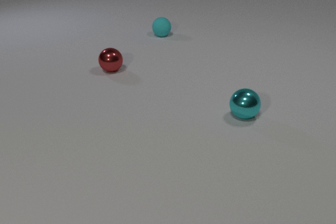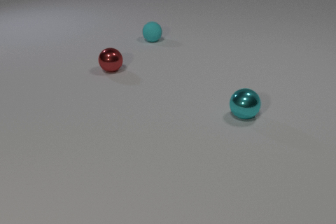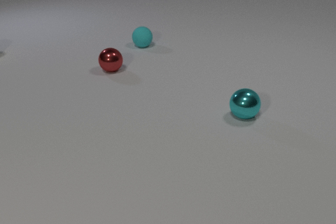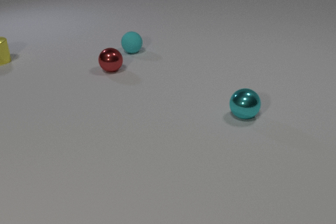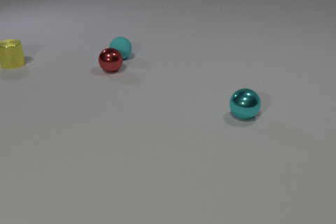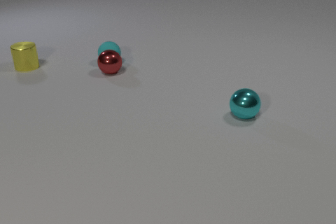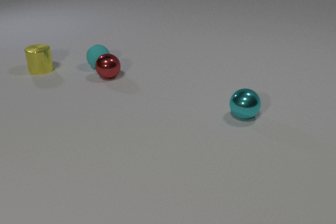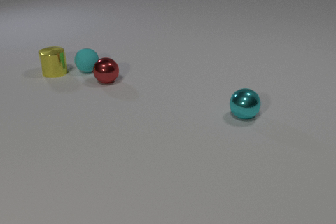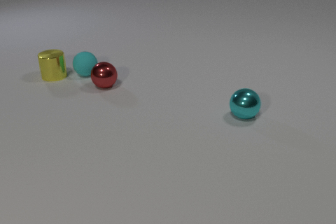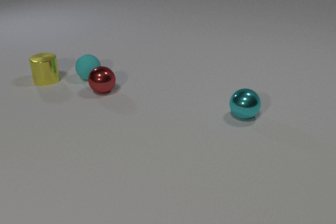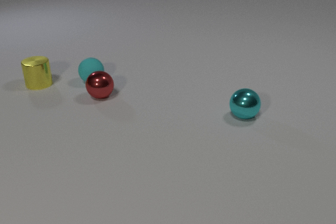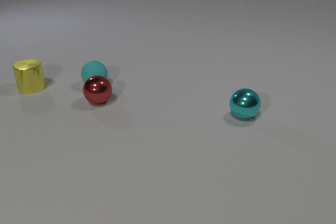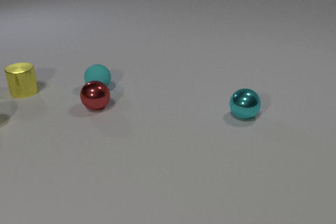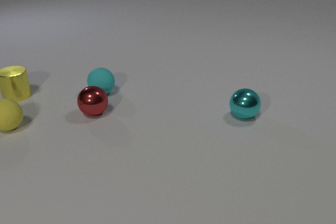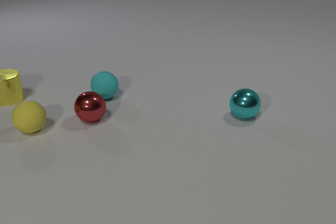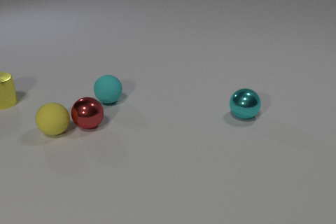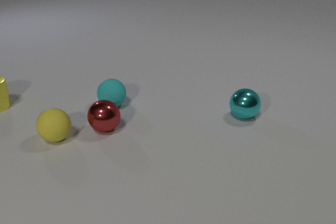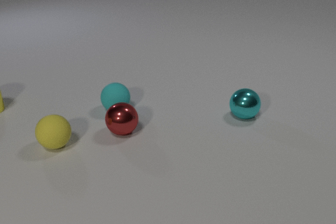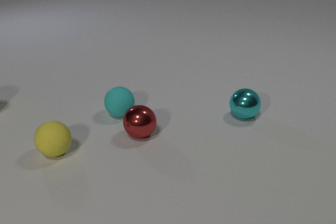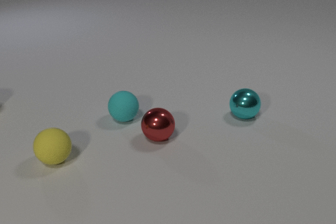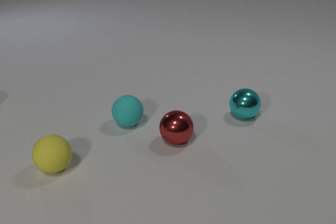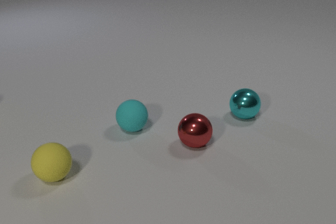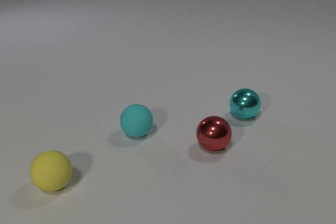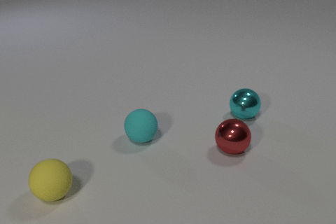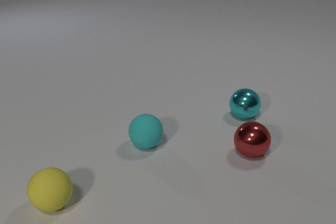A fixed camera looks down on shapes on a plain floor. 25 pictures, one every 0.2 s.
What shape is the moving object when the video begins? sphere.
What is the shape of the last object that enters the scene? sphere.
How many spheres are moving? 3.
0.0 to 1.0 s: The cyan rubber sphere rolls toward the camera and to the left. The red metal sphere rolls toward the camera. The yellow metal cylinder comes in at the left edge, slides toward the camera and to the right. The cyan rubber sphere and the red metal sphere collide.
1.0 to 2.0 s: The cyan rubber sphere rolls toward the camera and to the left. The red metal sphere rolls toward the camera. The yellow metal cylinder slides toward the camera. The cyan rubber sphere and the yellow metal cylinder collide.
2.0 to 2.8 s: The cyan rubber sphere rolls toward the camera. The red metal sphere rolls toward the camera. The yellow rubber sphere comes in at the left edge, rolls to the right and toward the camera. The yellow metal cylinder slides to the left and toward the camera.
2.8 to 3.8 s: The cyan rubber sphere rolls toward the camera. The red metal sphere rolls to the right and toward the camera. The yellow rubber sphere rolls toward the camera. The yellow metal cylinder slides to the left and toward the camera, leaves at the left edge. The red metal sphere and the yellow rubber sphere collide.
3.8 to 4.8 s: The cyan rubber sphere rolls toward the camera and to the right. The red metal sphere rolls to the right. The yellow rubber sphere rolls toward the camera.
